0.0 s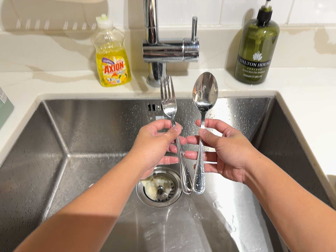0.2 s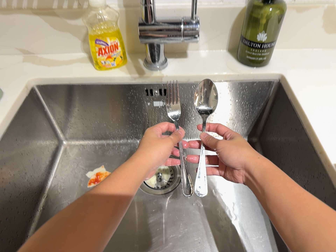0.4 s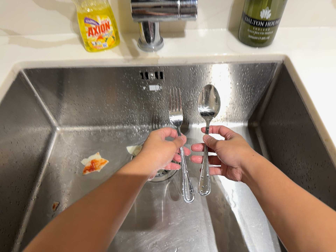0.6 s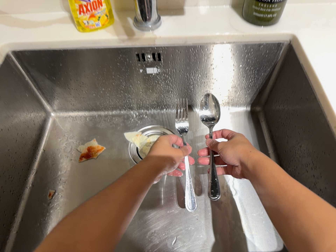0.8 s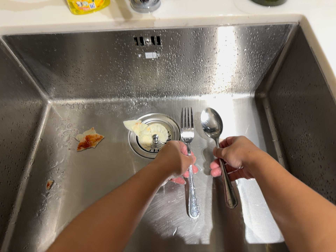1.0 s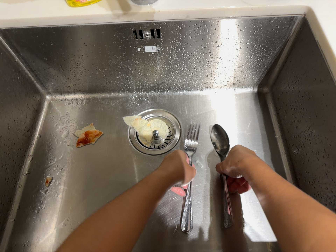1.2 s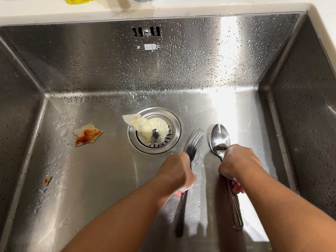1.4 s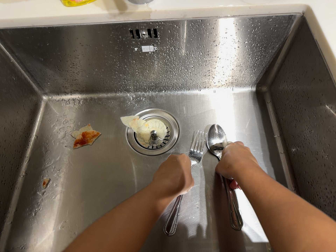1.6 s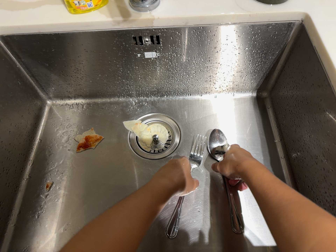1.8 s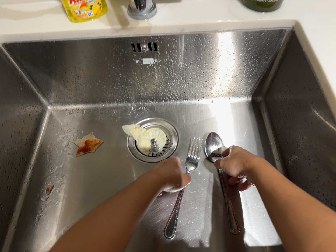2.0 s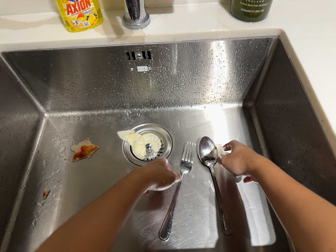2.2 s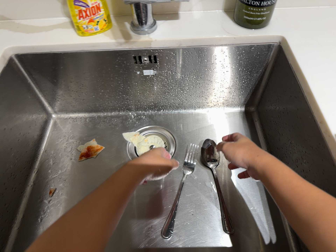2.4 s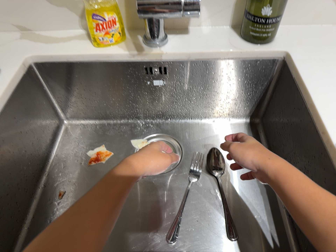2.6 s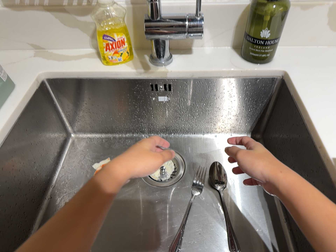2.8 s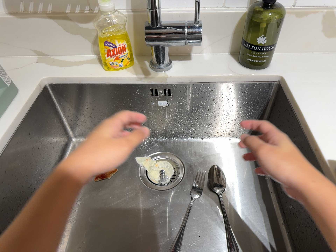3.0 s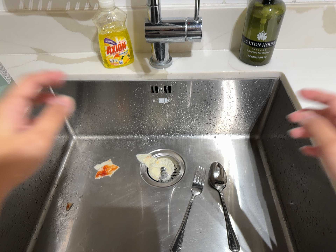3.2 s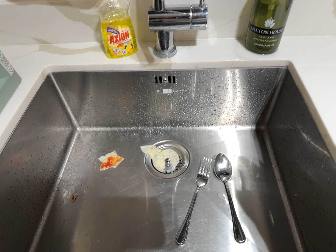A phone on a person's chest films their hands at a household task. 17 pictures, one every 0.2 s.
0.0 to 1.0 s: The camera travels forward, about 12 cm, so what stands in front looms larger. Its aim tips toward the bottom of its view by about 15 degrees, and the scene shifts upward.
1.0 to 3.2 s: The camera travels backward, about 10 cm, so what stands in front gets smaller. Its aim tips toward the top of its view by about 10 degrees, and the scene shifts downward.
The film runs backward here.
